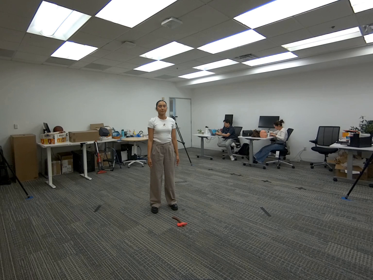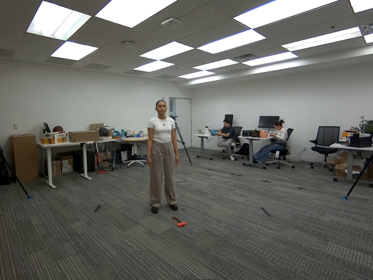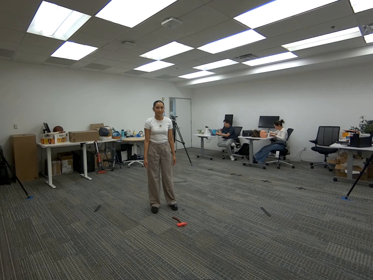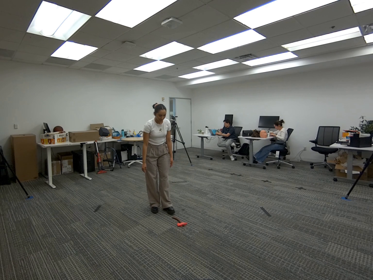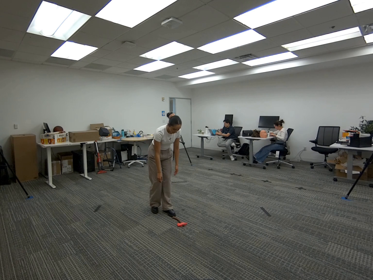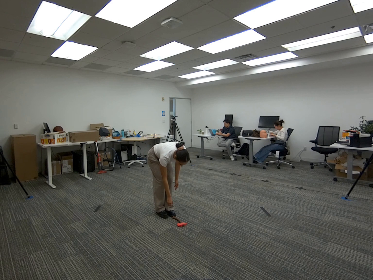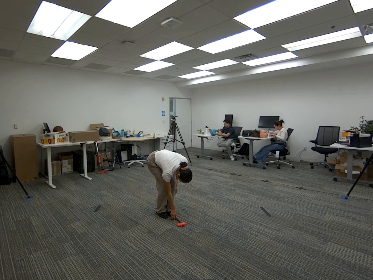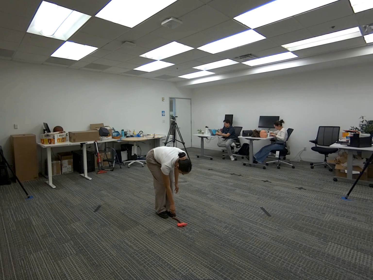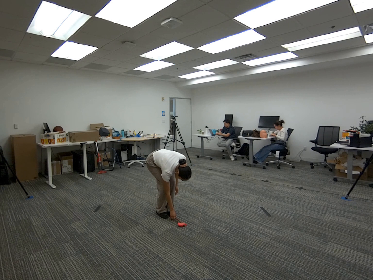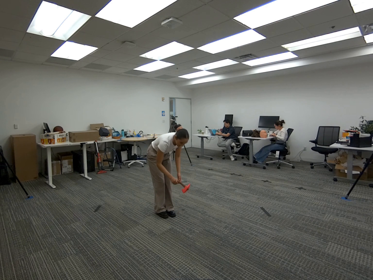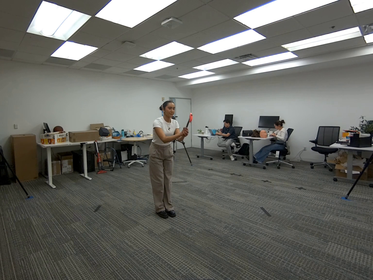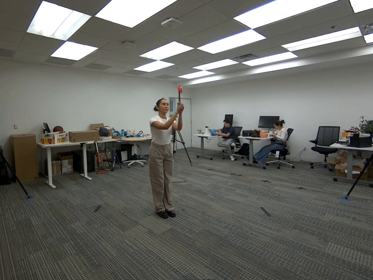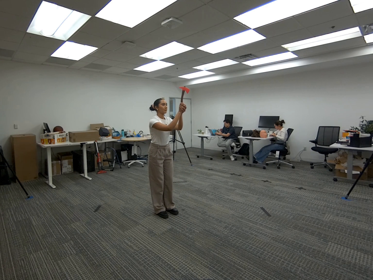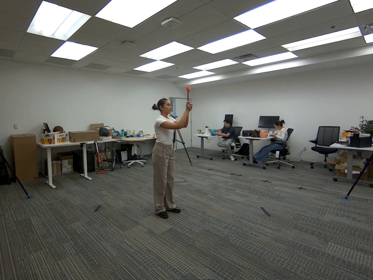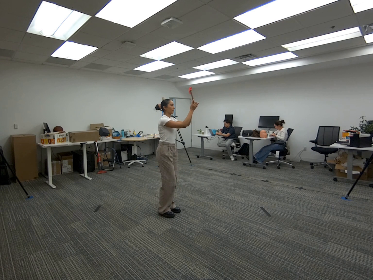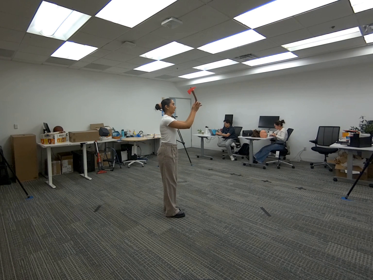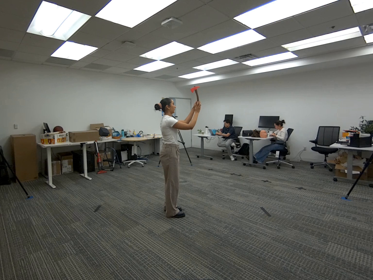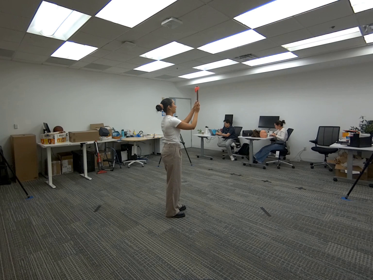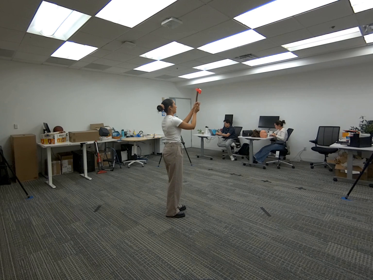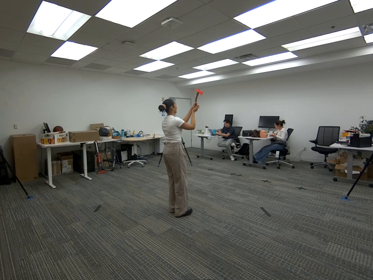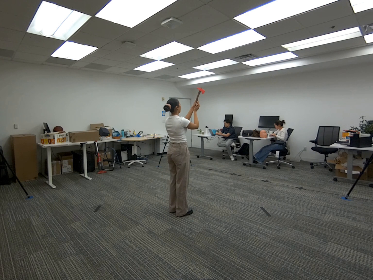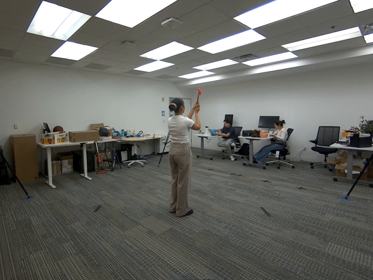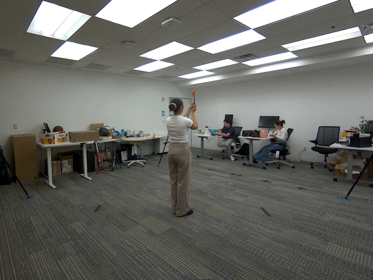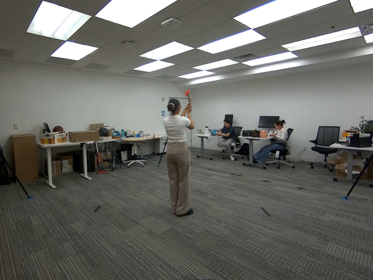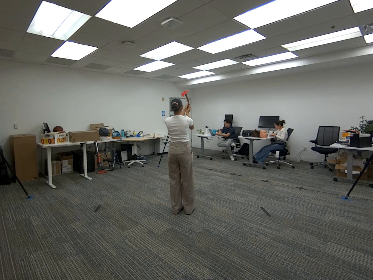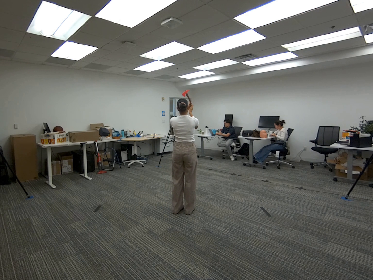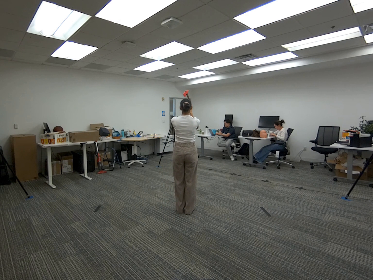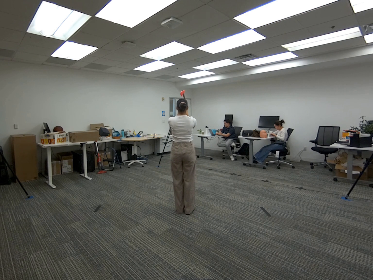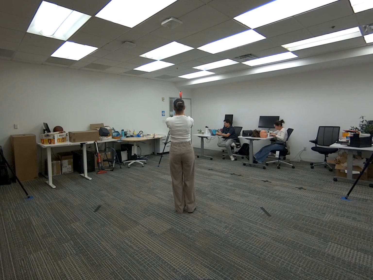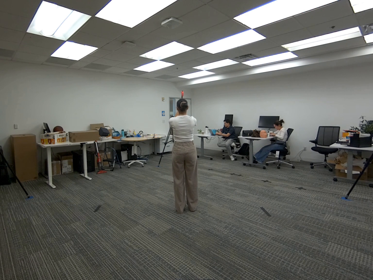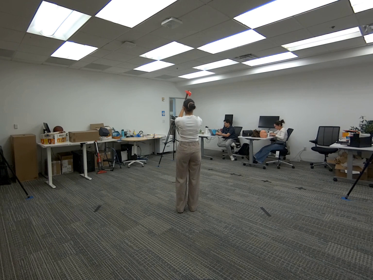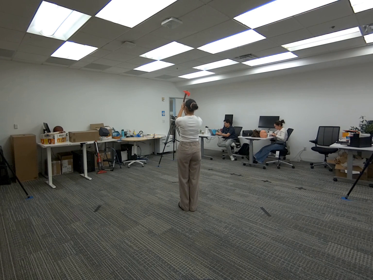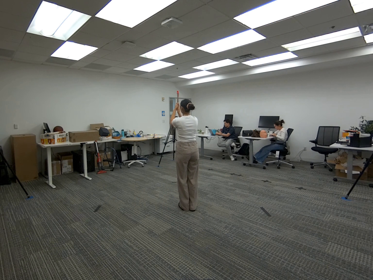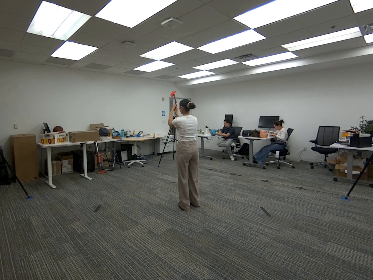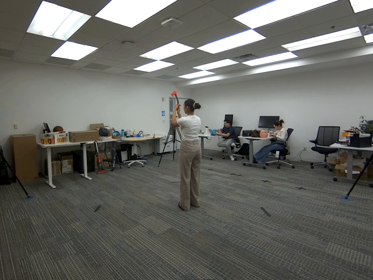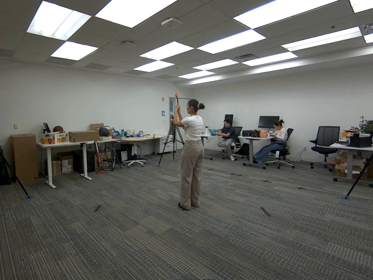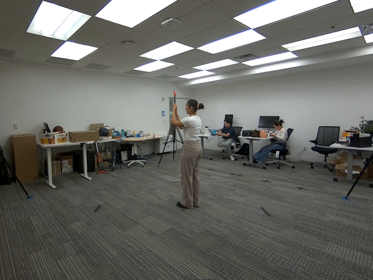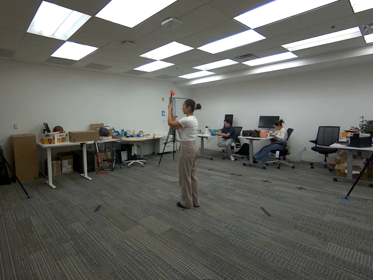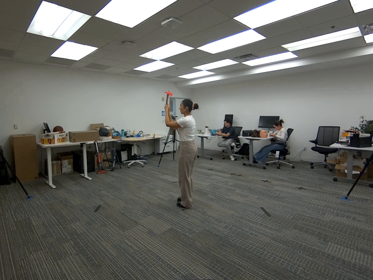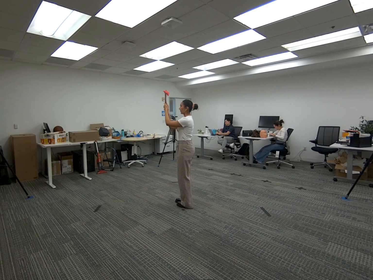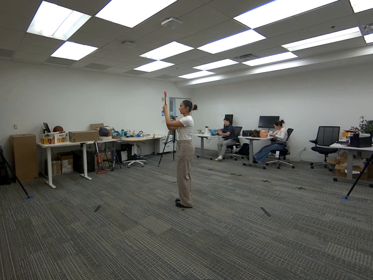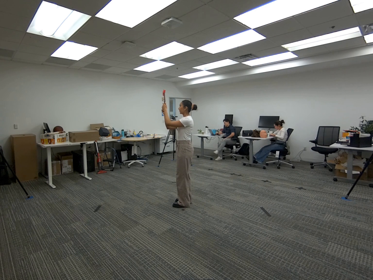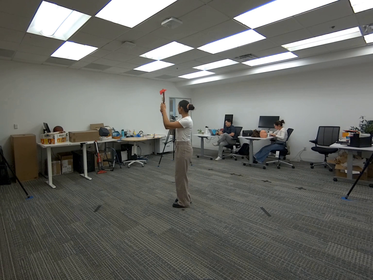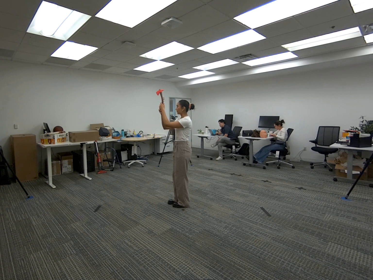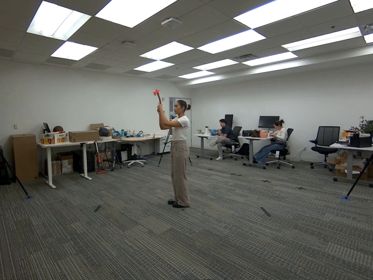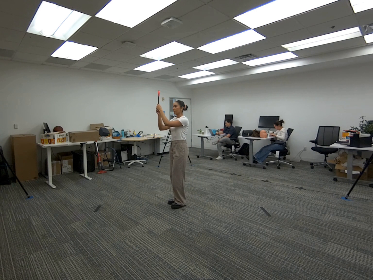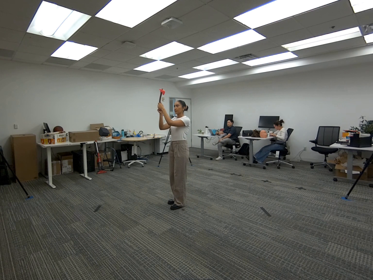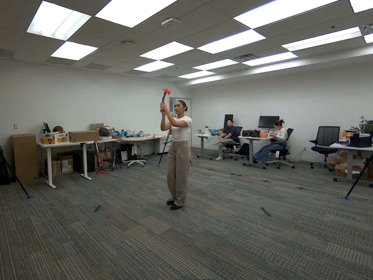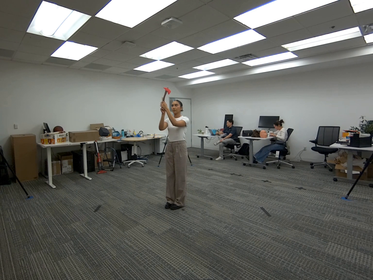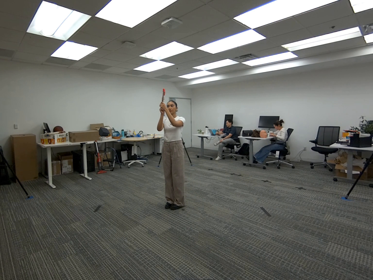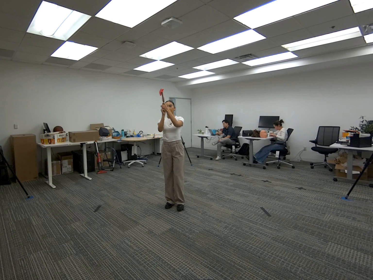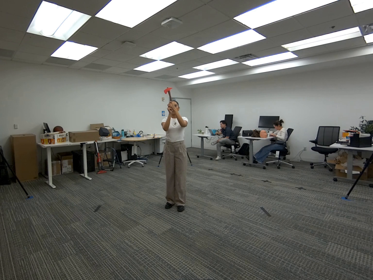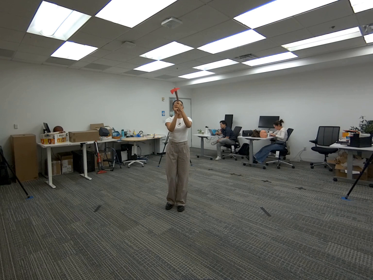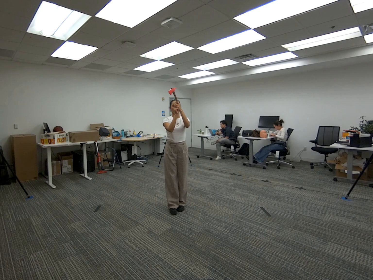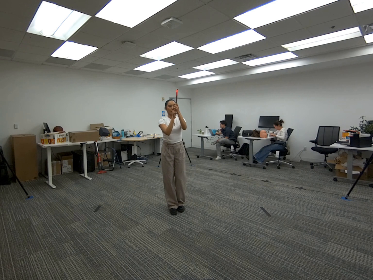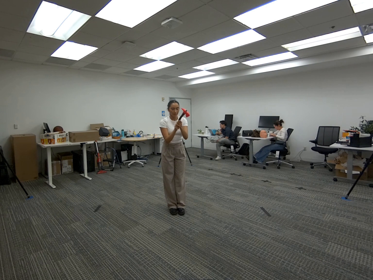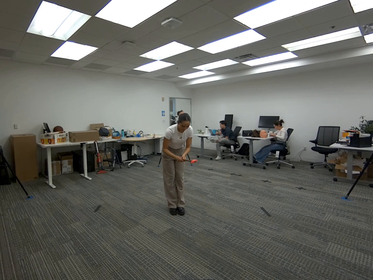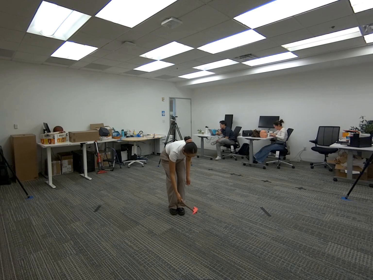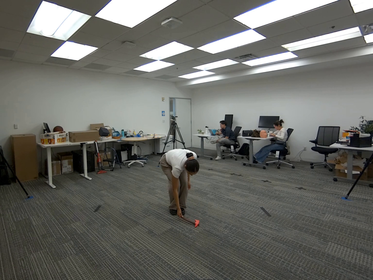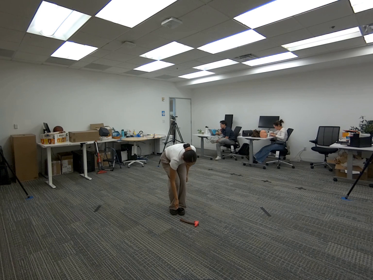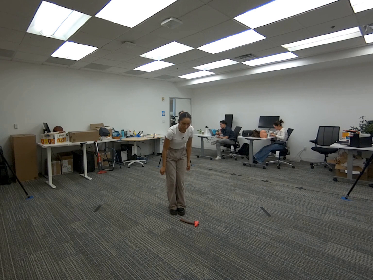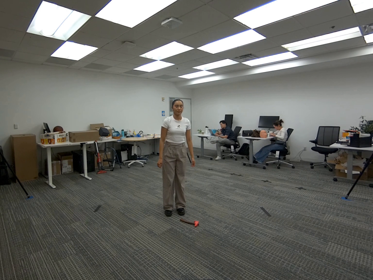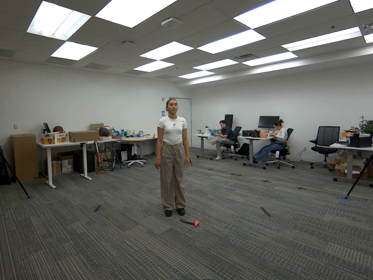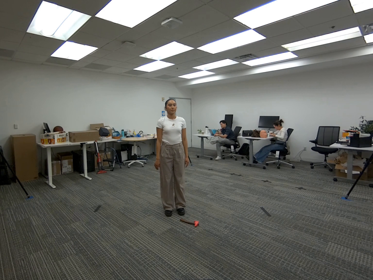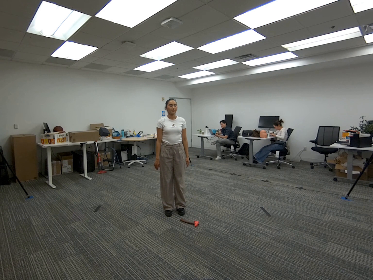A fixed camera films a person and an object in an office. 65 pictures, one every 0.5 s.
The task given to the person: Pick up the hatchet from the ground with your right hand, rotate the hatchet in midair with both hands, and place the hatchet back on the ground.
